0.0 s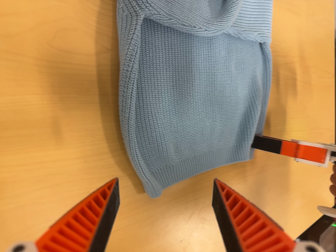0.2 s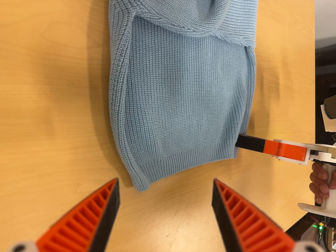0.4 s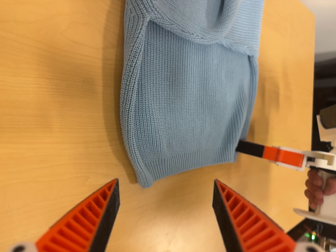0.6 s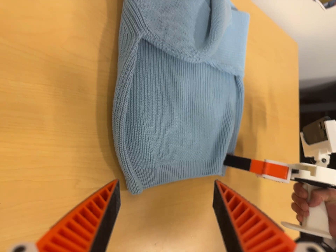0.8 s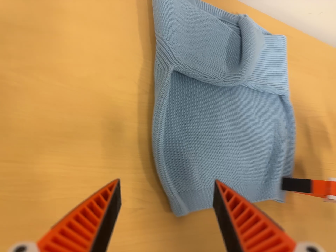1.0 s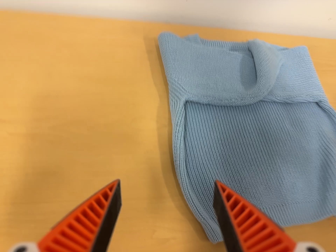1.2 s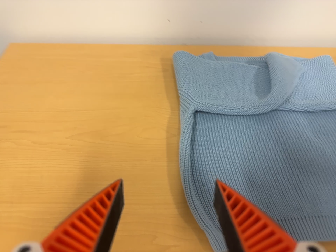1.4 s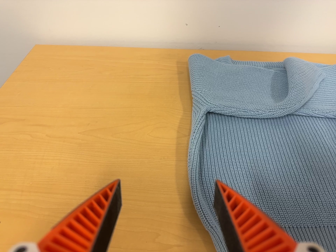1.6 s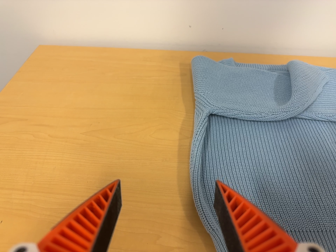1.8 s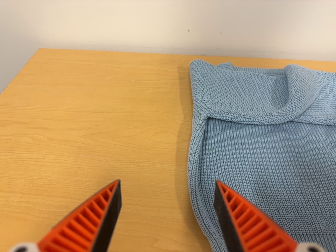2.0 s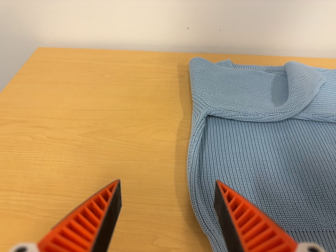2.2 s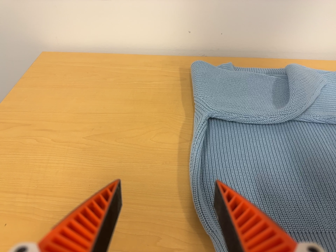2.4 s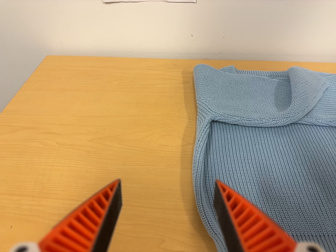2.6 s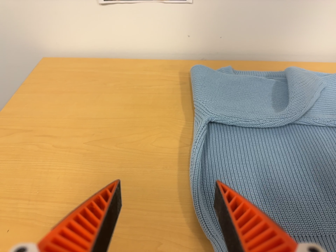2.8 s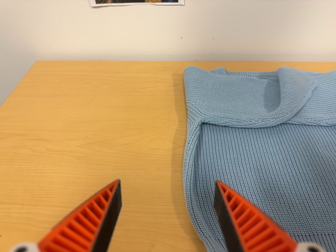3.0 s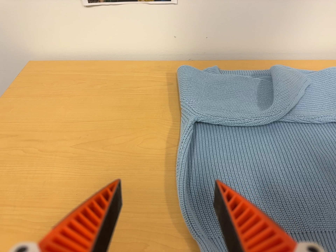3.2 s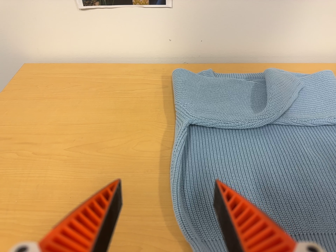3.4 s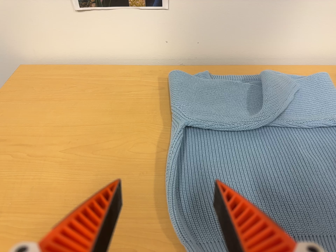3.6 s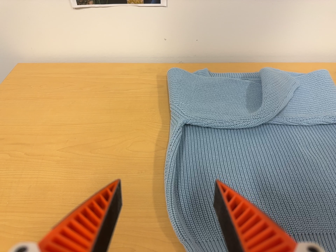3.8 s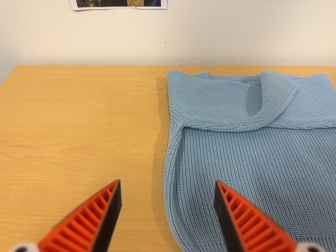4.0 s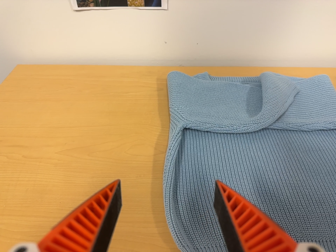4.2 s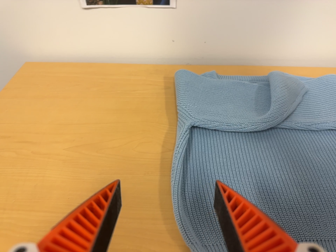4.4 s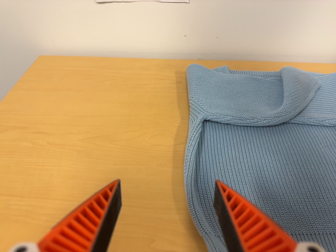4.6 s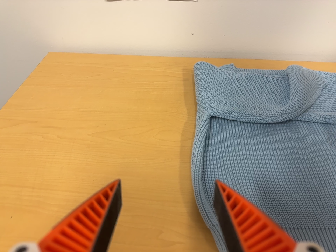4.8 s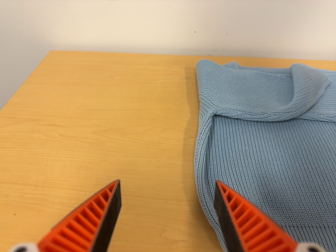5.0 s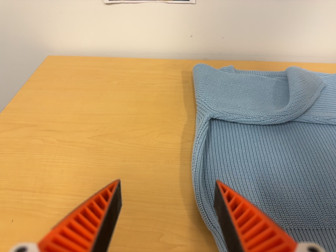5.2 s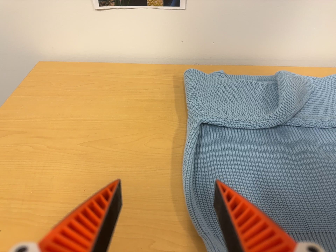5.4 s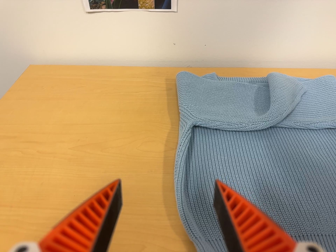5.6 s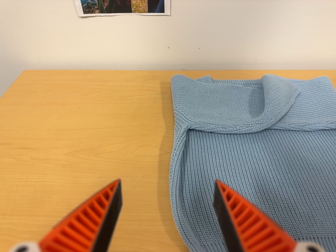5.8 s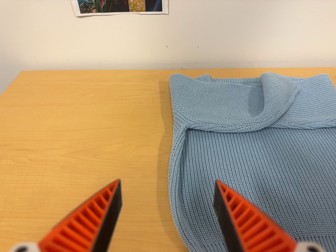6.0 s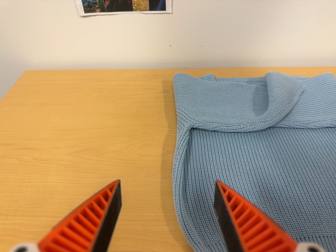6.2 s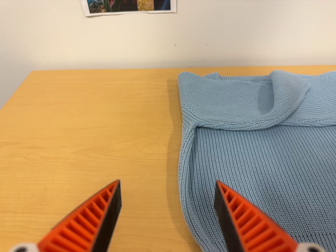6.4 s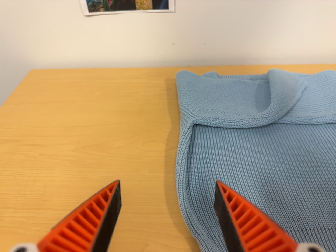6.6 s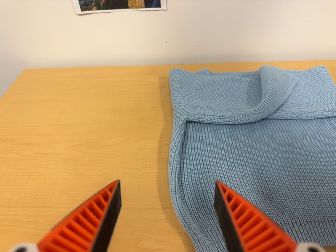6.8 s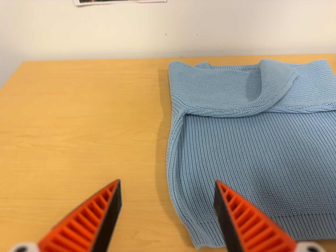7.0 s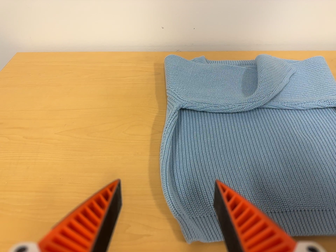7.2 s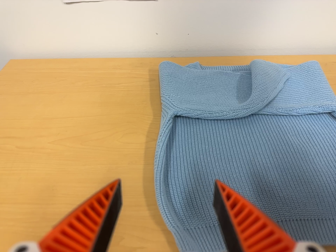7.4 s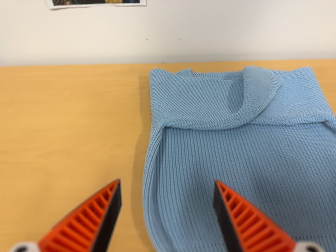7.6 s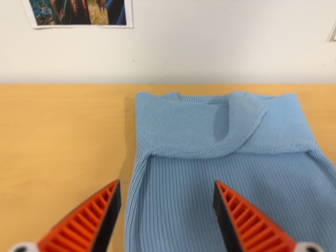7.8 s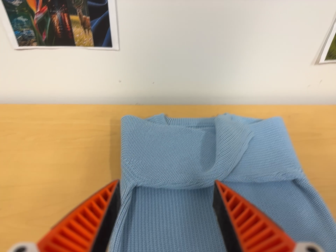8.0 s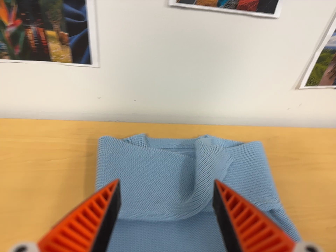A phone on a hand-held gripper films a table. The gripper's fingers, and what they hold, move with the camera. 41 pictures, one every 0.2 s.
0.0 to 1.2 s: The camera pans to its left by about 35 degrees. It travels toward the bottom of its view, to its right and backward, about 26 cm. Its aim tips toward the top of its view by about 40 degrees. It rolls about its line of sight by about 15 degrees, and the scene rotates counterclockwise.
1.2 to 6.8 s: The camera travels to its right, about 6 cm.
6.8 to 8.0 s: The camera pans to its right by about 10 degrees. It travels toward the top of its view, about 20 cm, so close, fixed things drift downward.
The film runs backward here.
